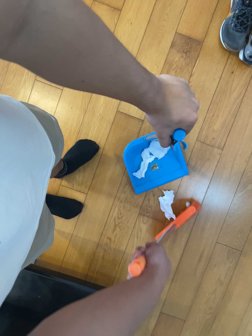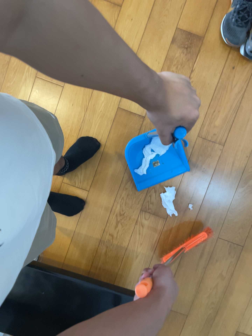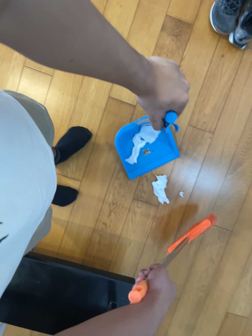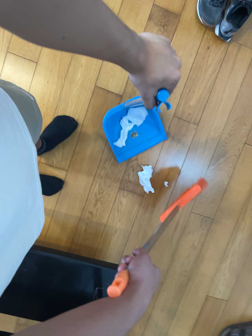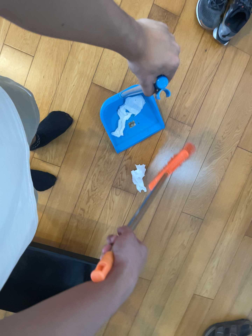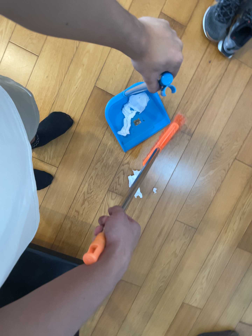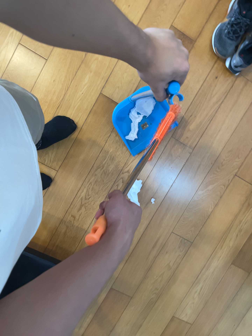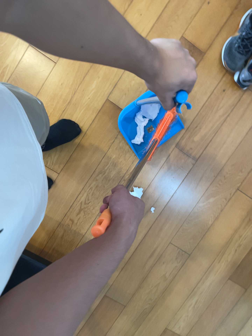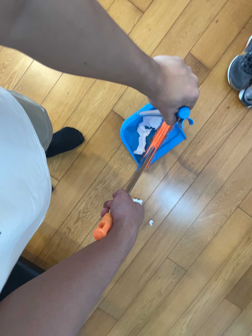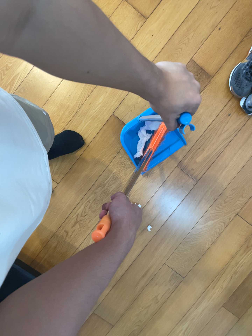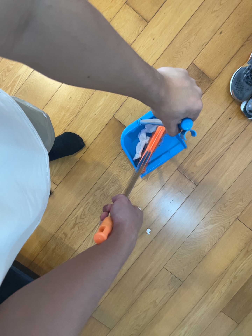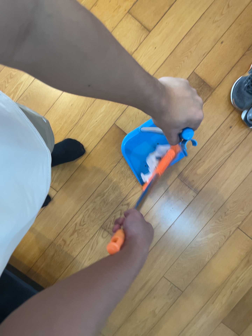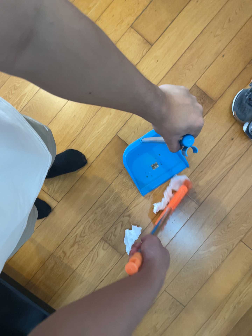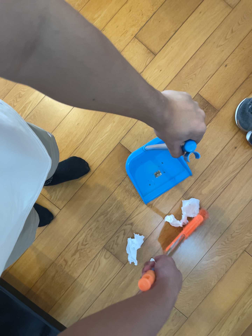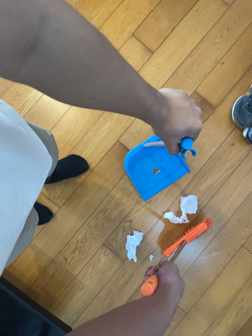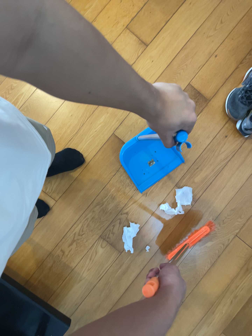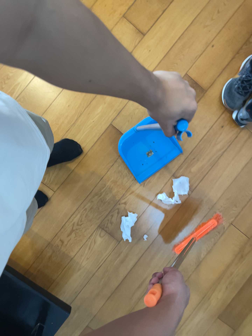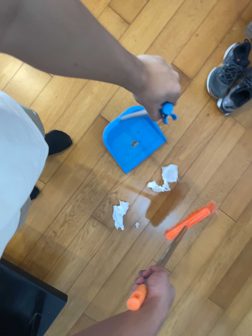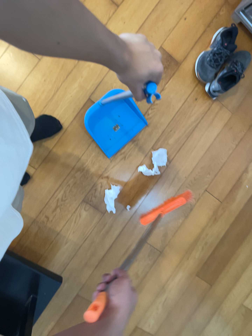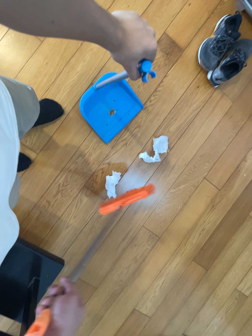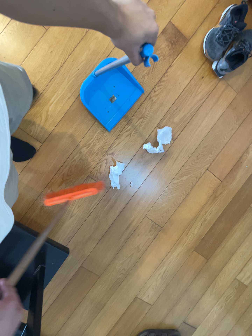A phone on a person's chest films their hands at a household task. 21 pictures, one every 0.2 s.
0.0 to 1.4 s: The camera travels toward the top of its view, about 7 cm. It rolls about its line of sight by about 15 degrees, and the scene rotates clockwise.
1.4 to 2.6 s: The camera's aim tips toward the top of its view by about 10 degrees, and the scene shifts downward.
2.6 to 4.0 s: The camera pans to its right by about 10 degrees. It travels to its left, toward the bottom of its view and backward, about 20 cm. Its aim tips toward the bottom of its view by about 10 degrees, and the scene shifts upward.
The film runs backward here.
